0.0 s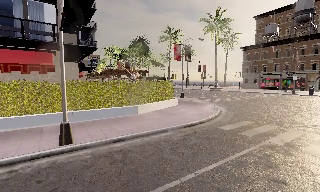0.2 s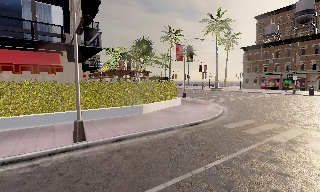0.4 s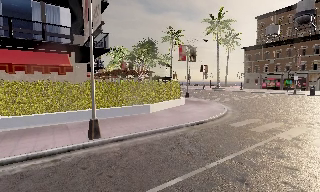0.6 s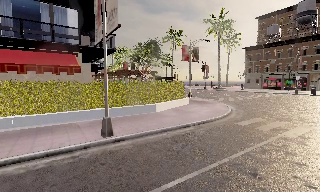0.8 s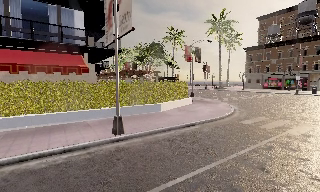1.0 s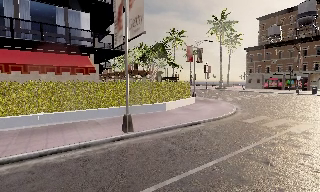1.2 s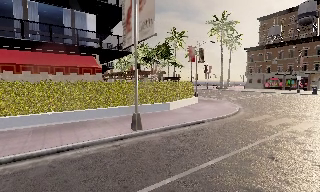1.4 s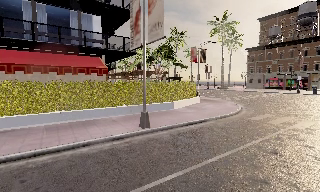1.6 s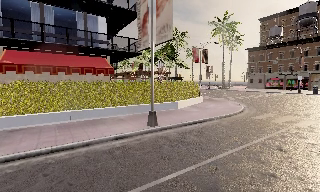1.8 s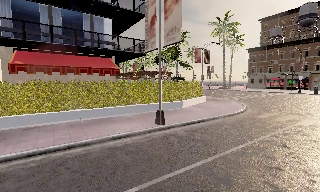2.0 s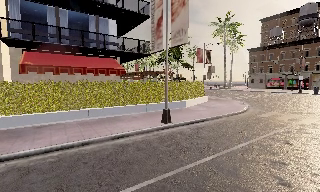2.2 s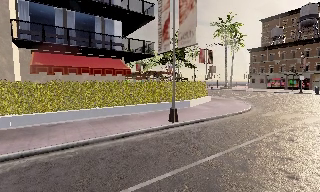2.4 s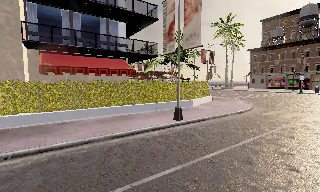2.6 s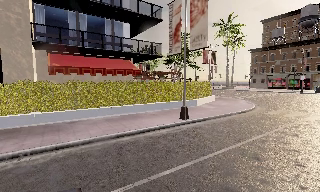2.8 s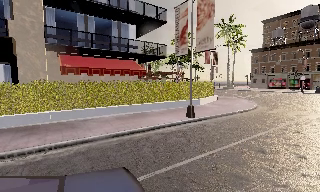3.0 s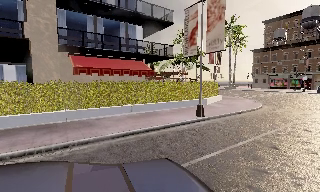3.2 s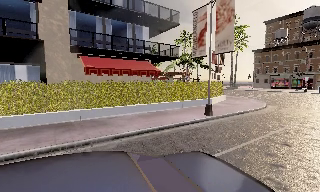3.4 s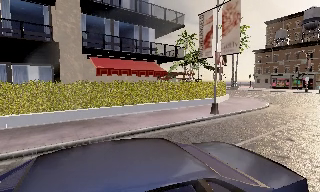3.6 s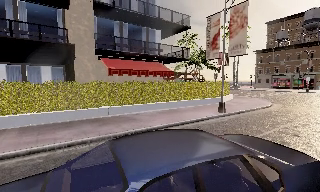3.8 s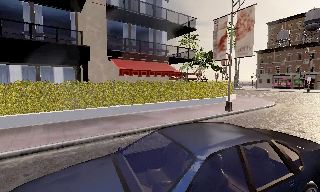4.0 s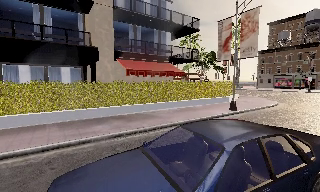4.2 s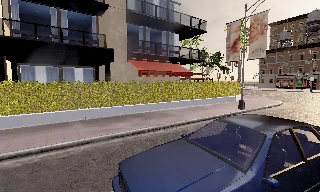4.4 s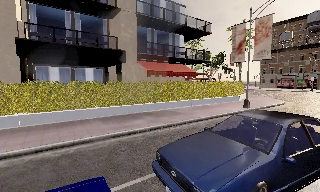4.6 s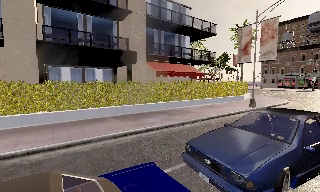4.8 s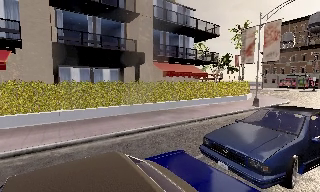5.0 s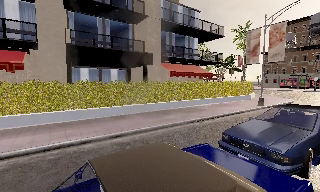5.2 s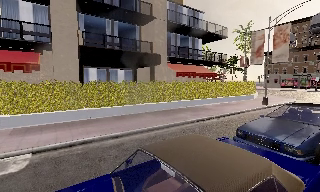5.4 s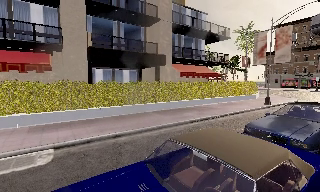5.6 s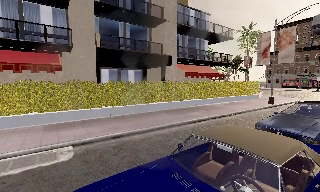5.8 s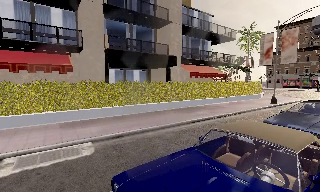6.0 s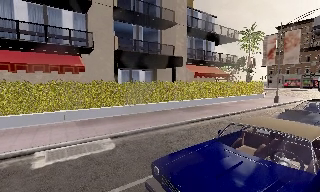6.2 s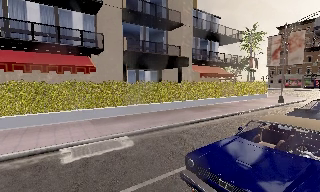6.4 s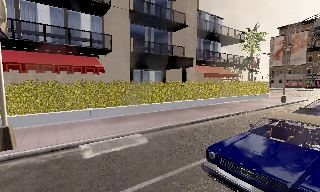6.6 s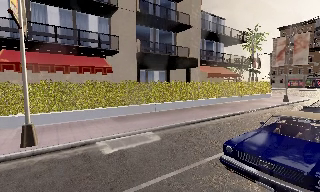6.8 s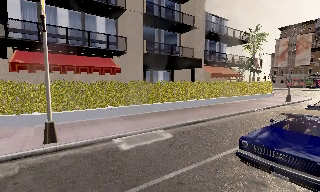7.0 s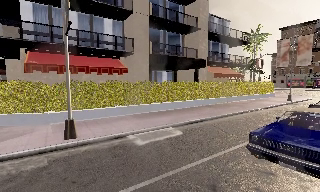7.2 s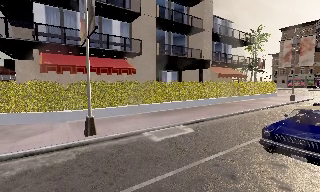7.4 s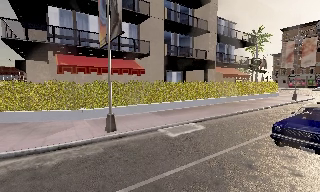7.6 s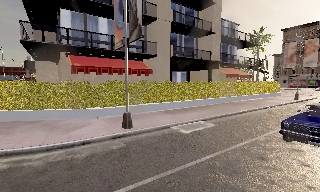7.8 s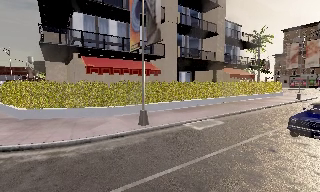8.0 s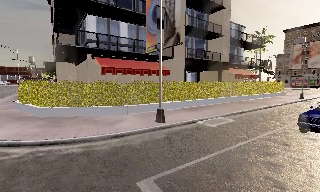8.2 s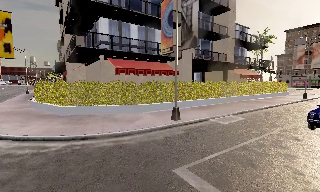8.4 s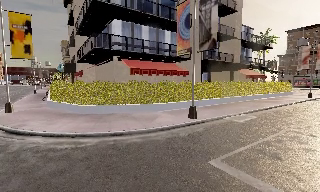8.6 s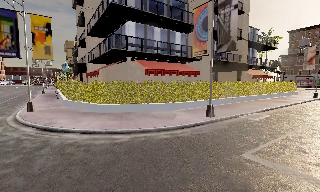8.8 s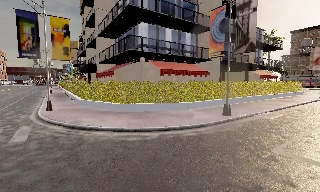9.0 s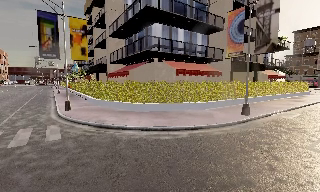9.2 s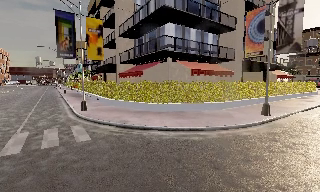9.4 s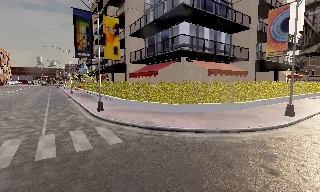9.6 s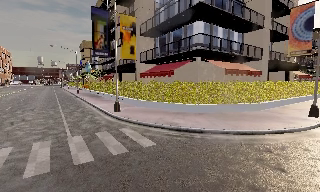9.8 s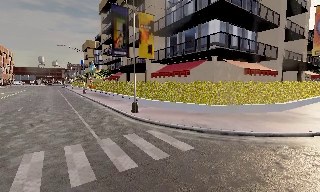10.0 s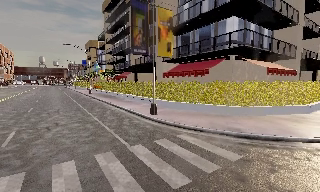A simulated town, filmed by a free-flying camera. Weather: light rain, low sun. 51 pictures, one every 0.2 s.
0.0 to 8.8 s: The camera travels to its left and backward, about 30 m, so close, fixed things drift to the right. It gains speed.
8.8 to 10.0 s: The camera travels to its left, about 7 m, so close, fixed things drift to the right.
The film runs forward here.
